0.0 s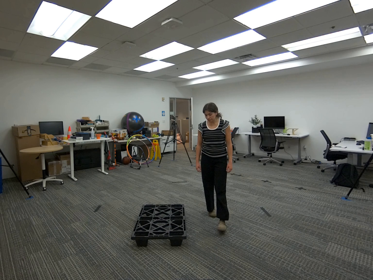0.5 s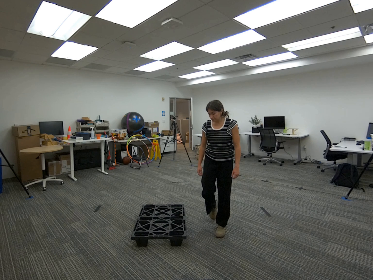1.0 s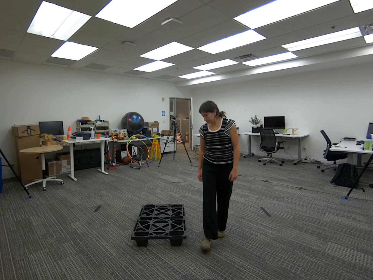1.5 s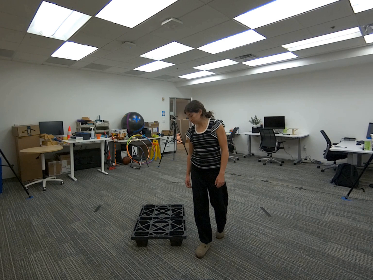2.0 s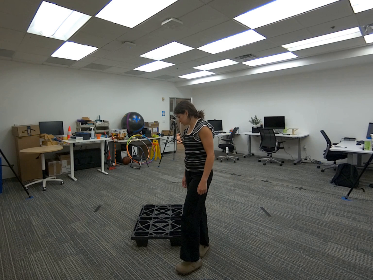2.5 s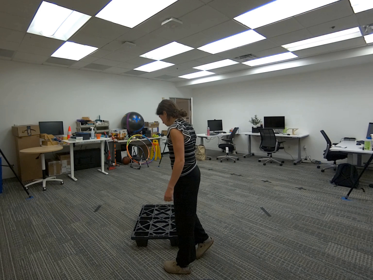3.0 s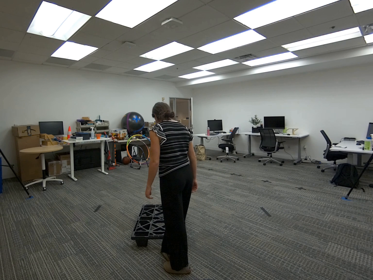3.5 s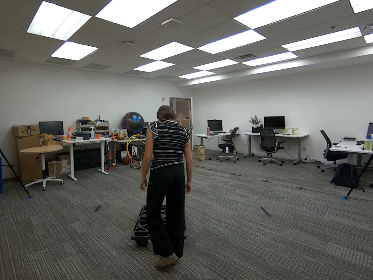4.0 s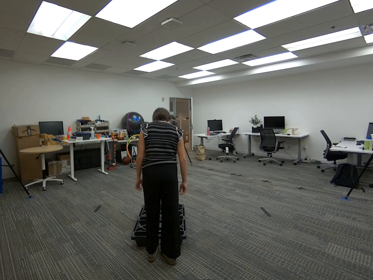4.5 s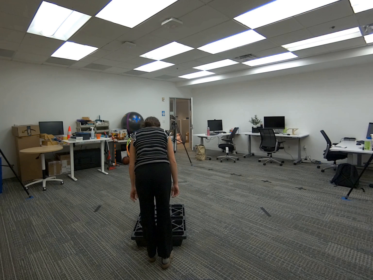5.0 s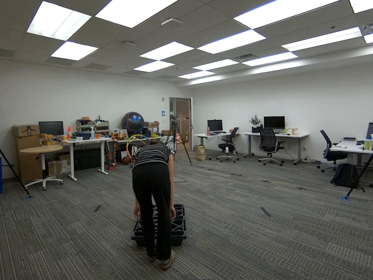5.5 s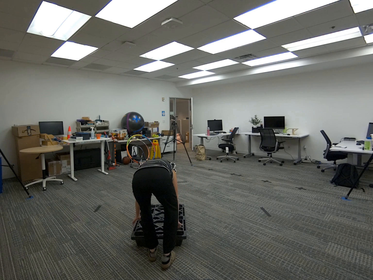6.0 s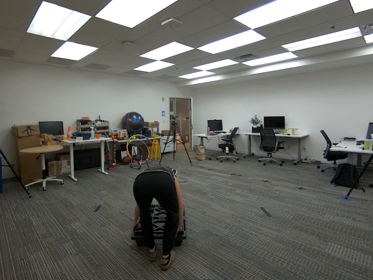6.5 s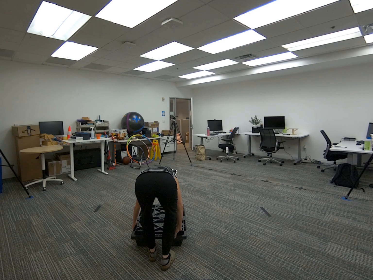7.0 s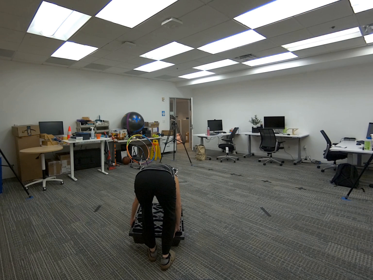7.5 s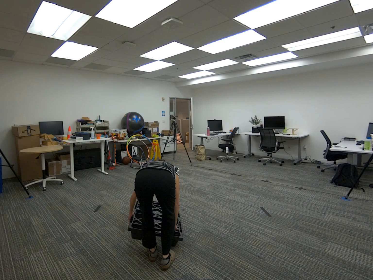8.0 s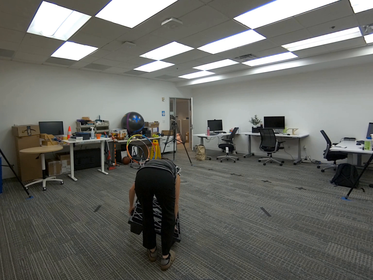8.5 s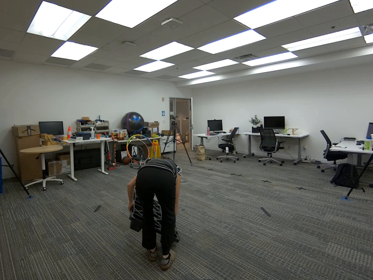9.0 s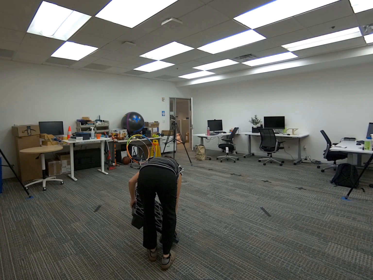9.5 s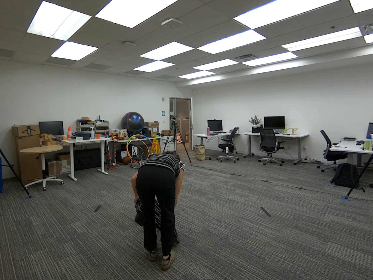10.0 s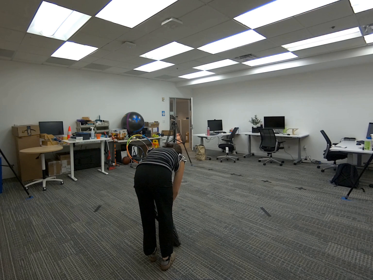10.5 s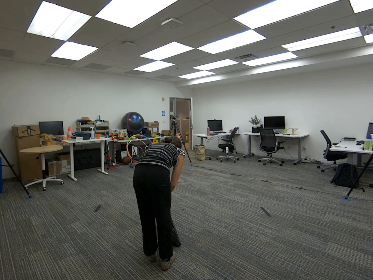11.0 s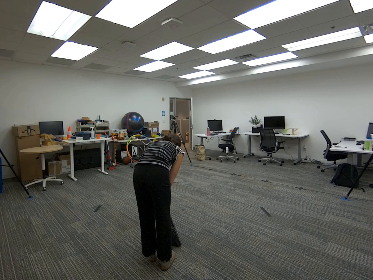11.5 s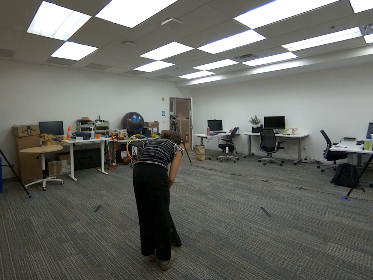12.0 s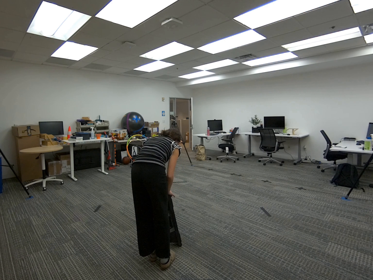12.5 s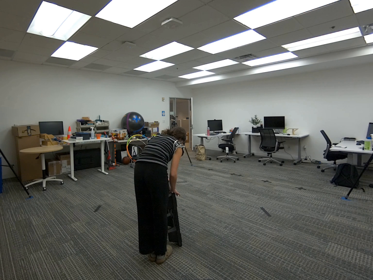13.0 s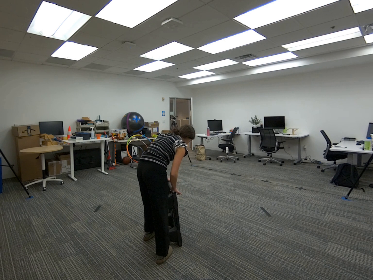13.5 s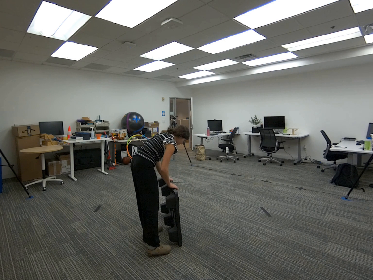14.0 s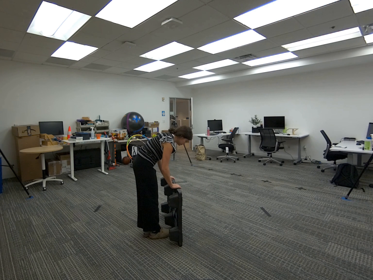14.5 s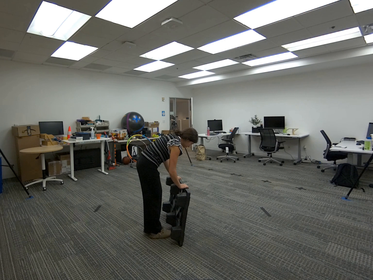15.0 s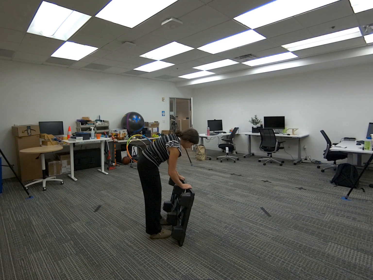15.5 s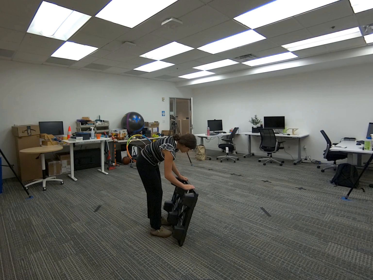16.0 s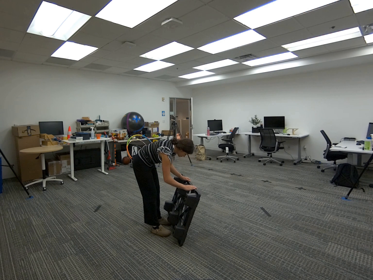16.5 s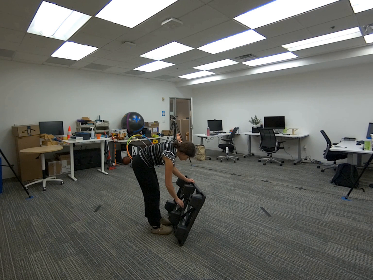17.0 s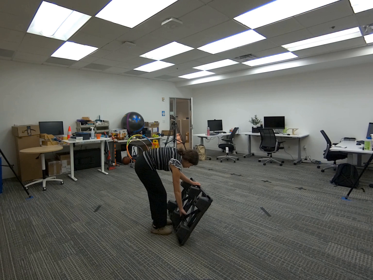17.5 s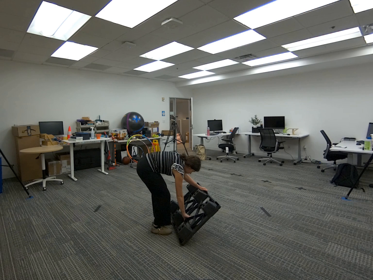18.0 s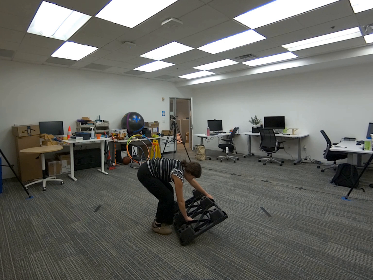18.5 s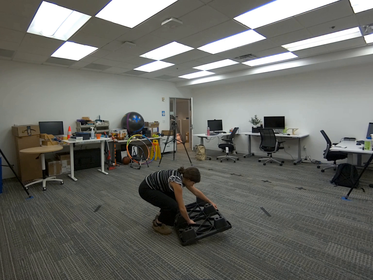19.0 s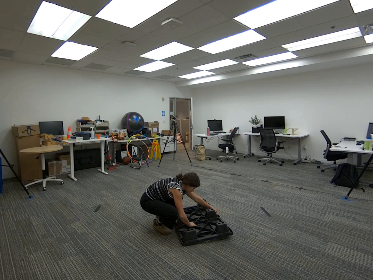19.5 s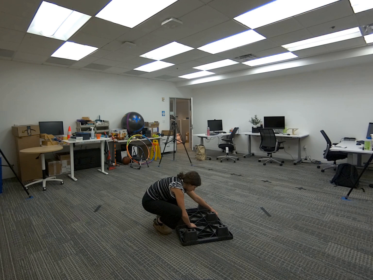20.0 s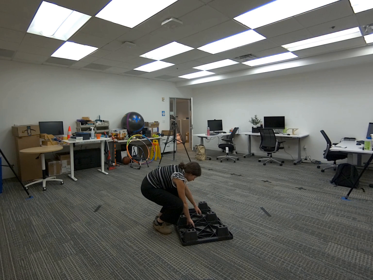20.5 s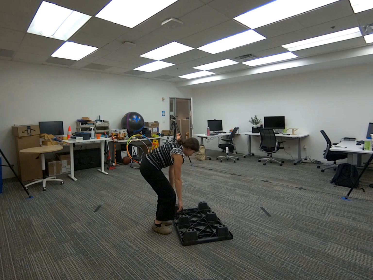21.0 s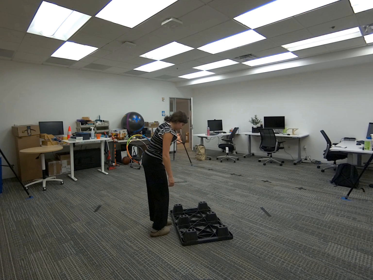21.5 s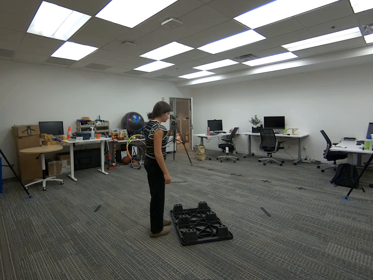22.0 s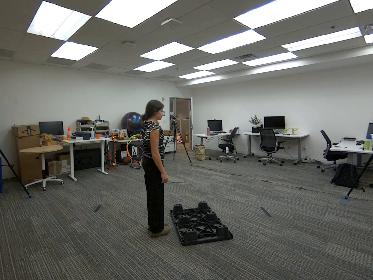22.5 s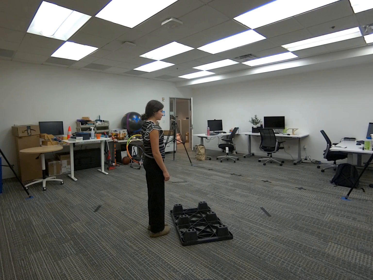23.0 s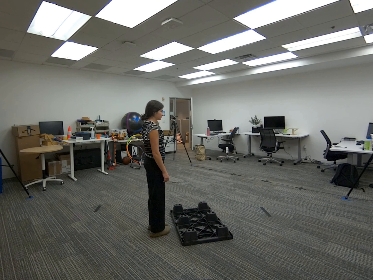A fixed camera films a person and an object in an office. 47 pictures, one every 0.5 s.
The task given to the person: Walk over to the platform on the ground and turn the platform over. Place on the ground when done.
